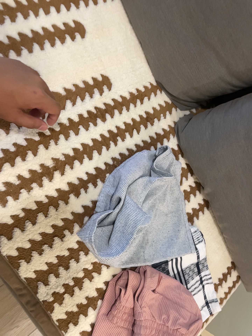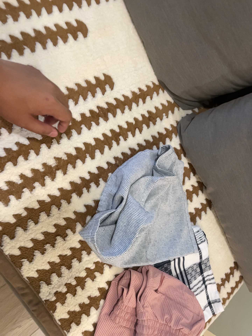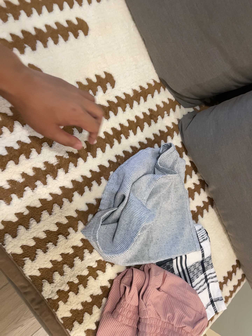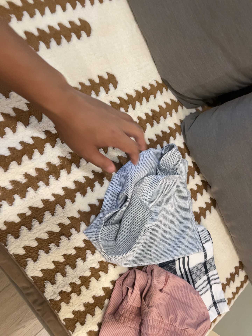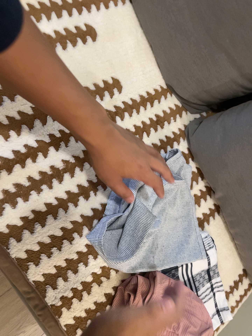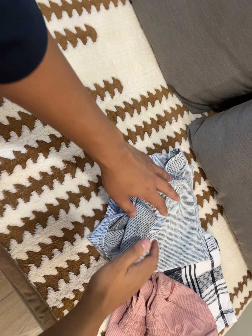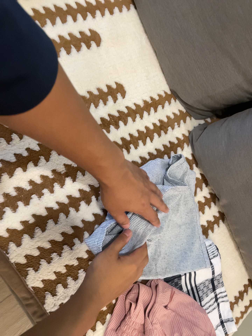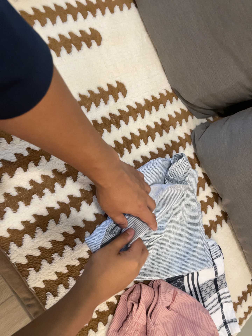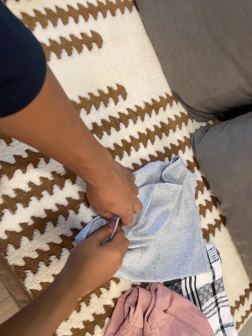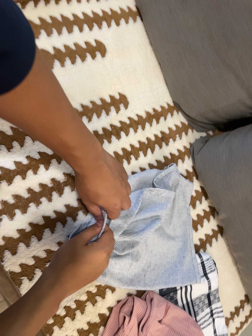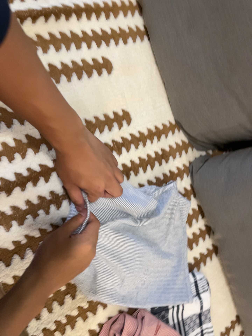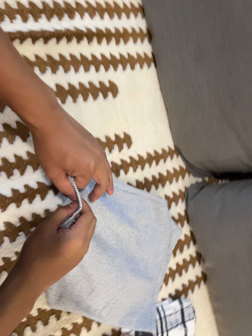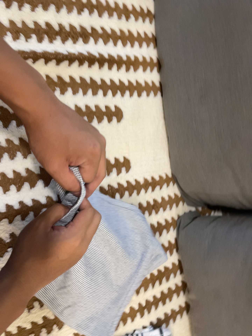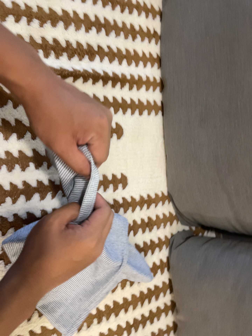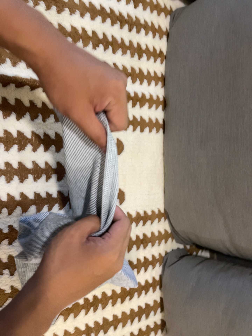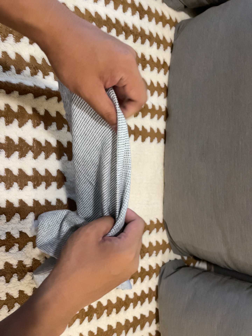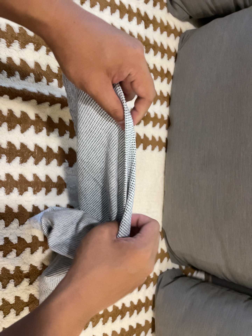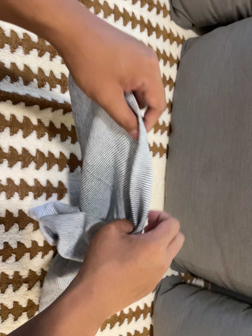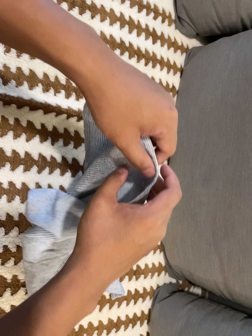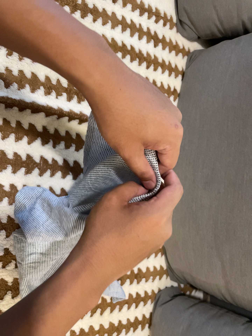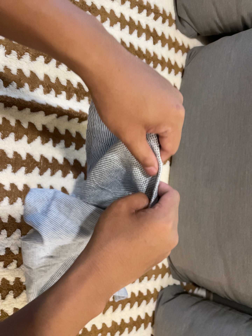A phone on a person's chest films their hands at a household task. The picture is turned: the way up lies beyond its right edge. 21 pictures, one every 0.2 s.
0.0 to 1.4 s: The camera shifts only a little, or ends up much as it began.
1.4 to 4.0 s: The camera travels toward the top of its view, about 18 cm, so close, fixed things drift downward. Its aim tips toward the top of its view by about 15 degrees, and the scene shifts downward. It rolls about its line of sight by about 30 degrees, and the scene rotates clockwise.
The film runs forward here.
